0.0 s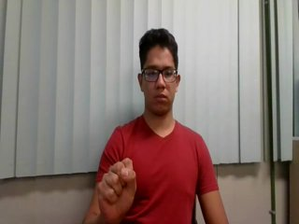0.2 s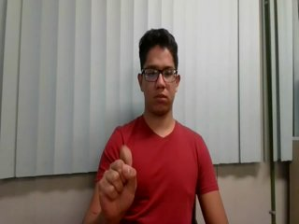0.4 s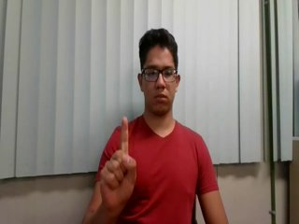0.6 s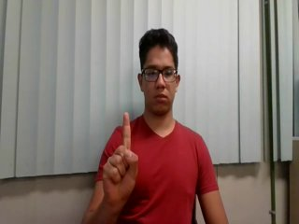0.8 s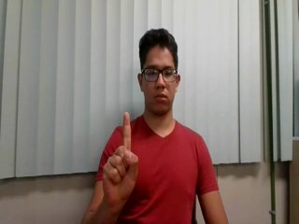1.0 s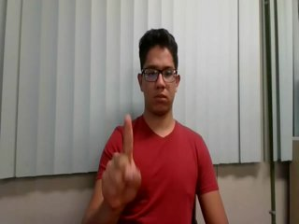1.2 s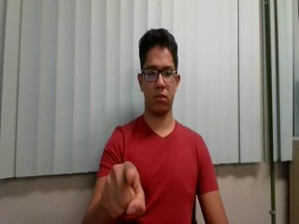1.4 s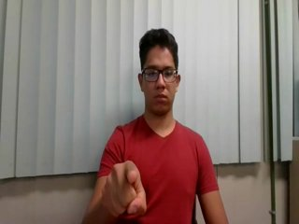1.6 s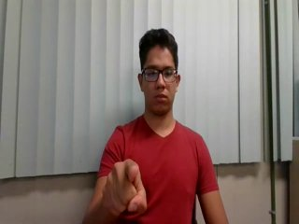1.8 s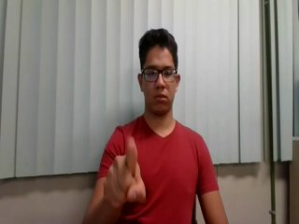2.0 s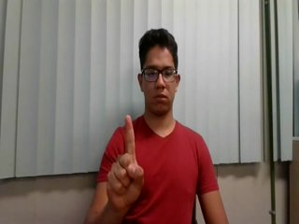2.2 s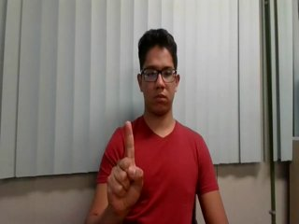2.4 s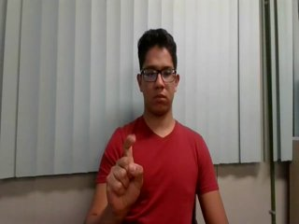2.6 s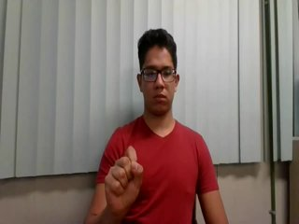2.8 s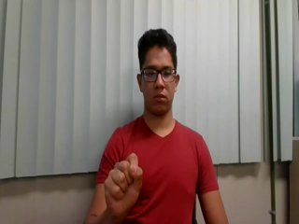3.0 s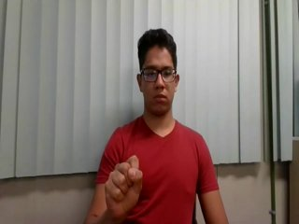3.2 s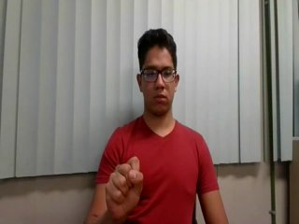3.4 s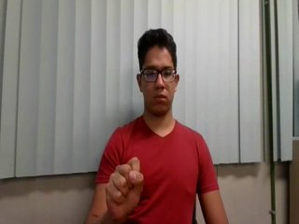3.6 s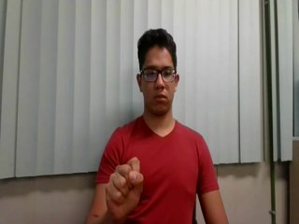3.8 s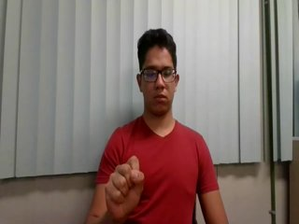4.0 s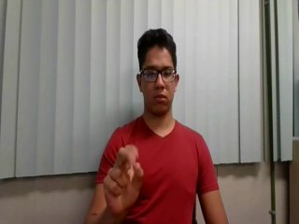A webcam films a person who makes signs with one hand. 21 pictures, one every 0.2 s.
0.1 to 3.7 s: Click with one finger.
